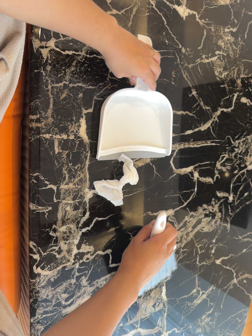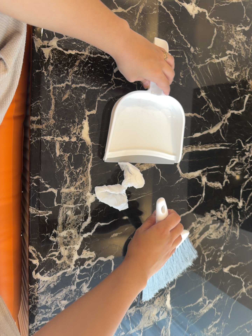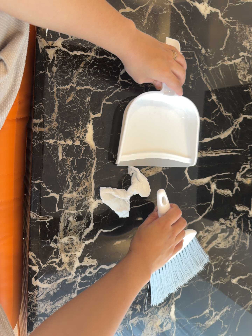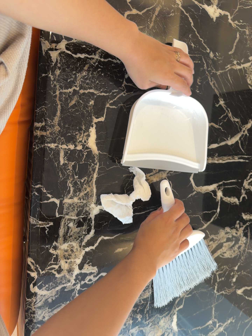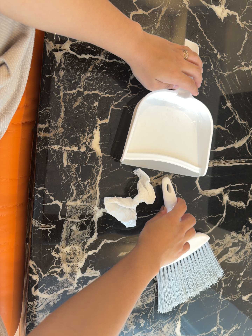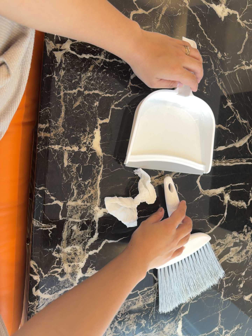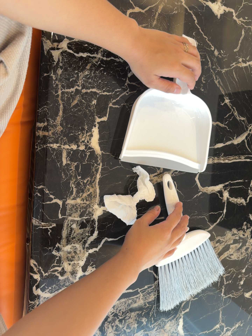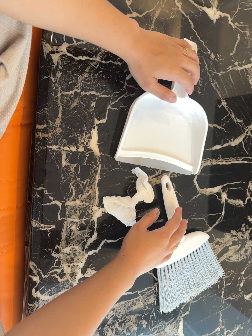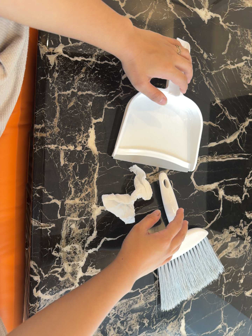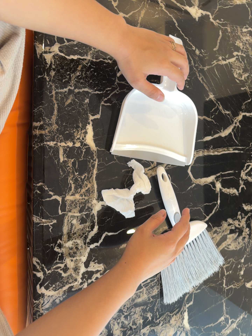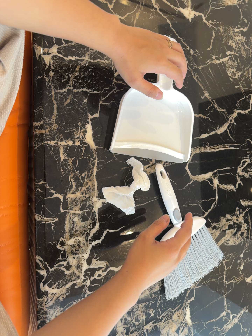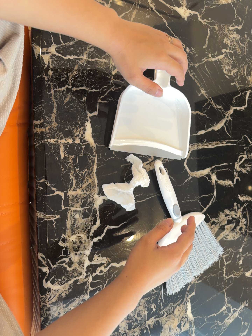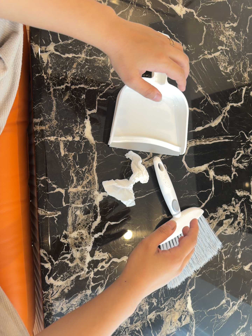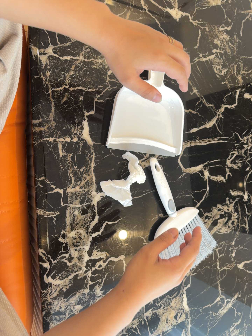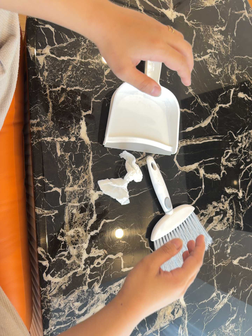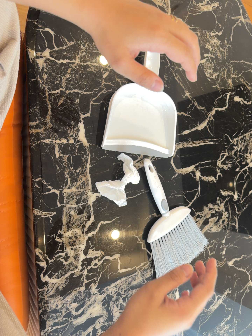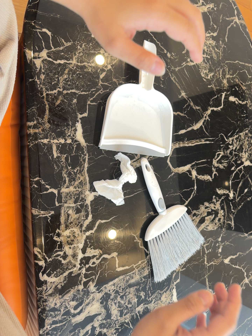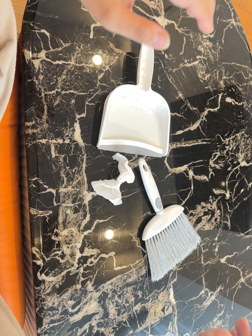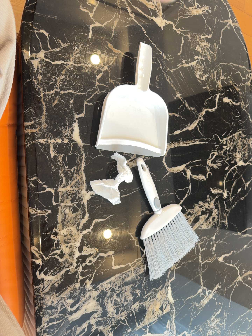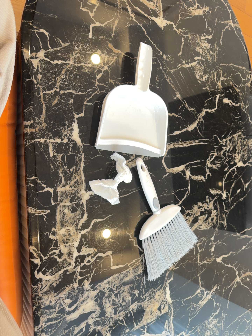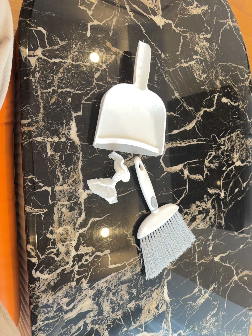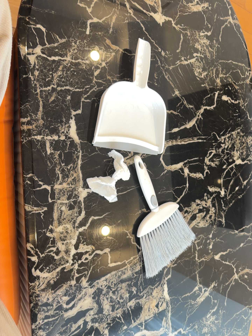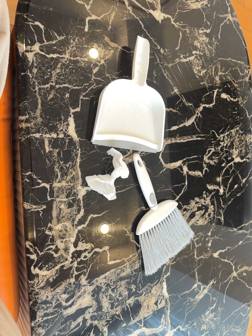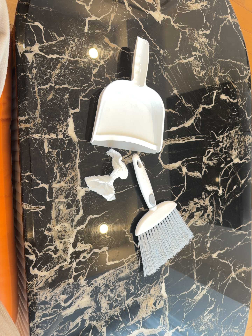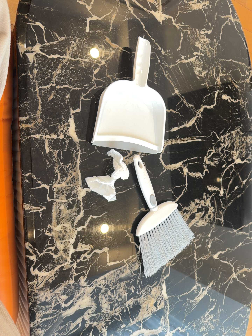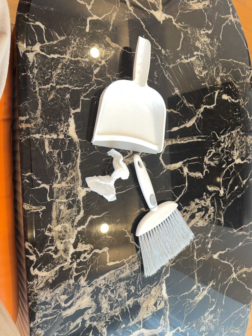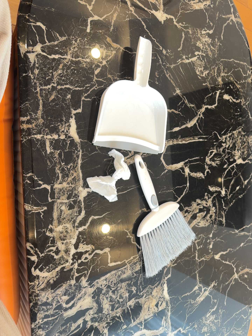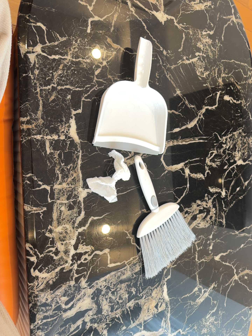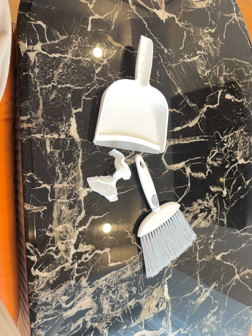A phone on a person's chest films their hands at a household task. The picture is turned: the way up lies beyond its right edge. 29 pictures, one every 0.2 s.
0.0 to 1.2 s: The camera travels forward, about 6 cm, so what stands in front looms larger.
1.2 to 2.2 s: The camera travels toward the bottom of its view, about 6 cm.
2.2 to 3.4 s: The camera shifts only a little, or ends up much as it began.
3.4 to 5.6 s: The camera keeps its place and its aim.
The film runs backward here.
